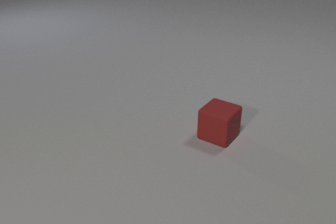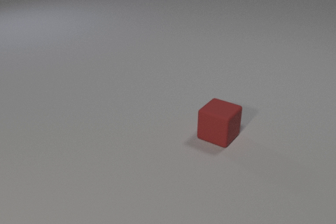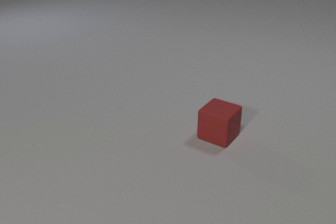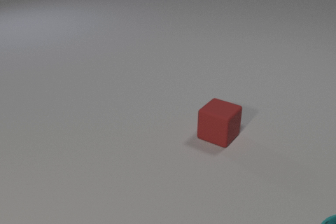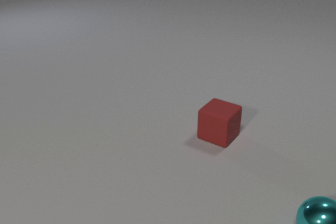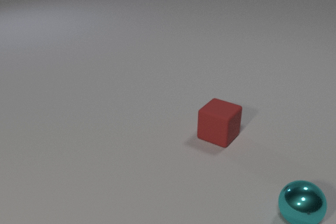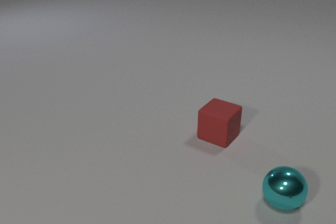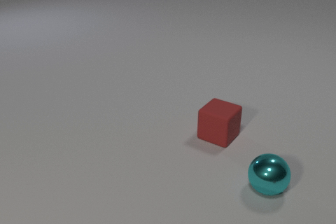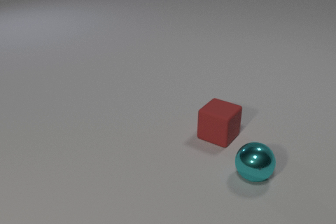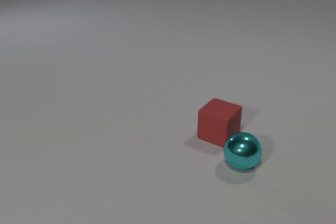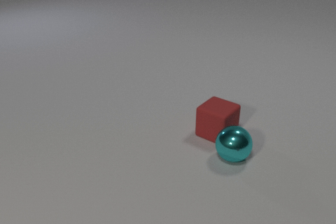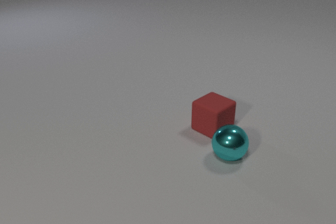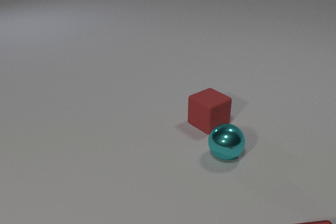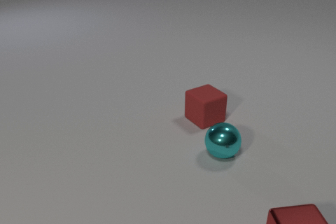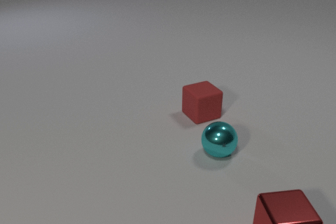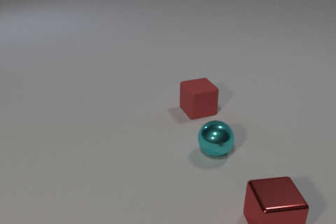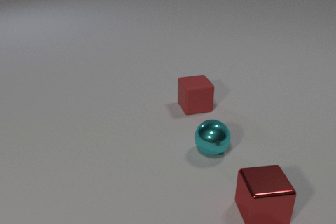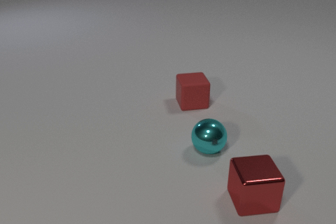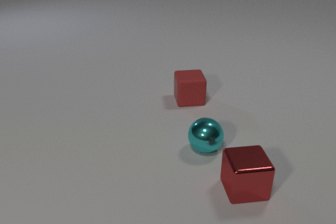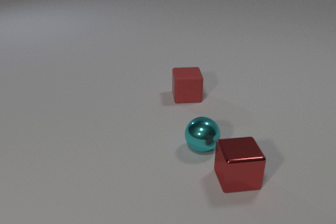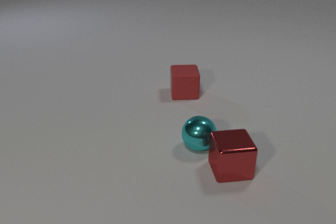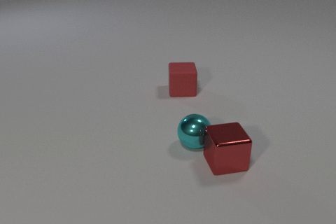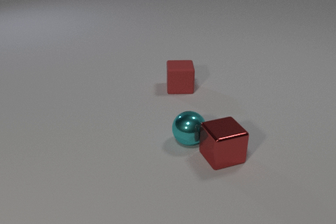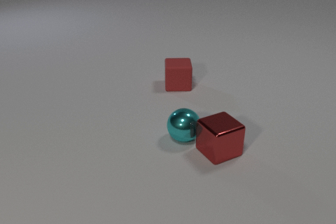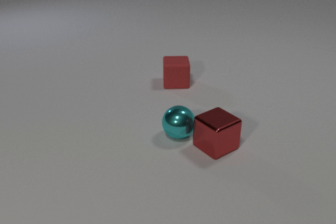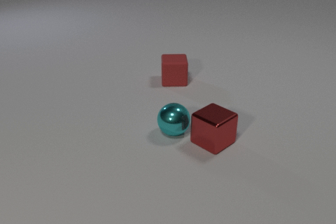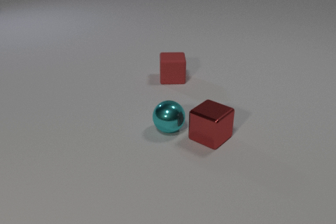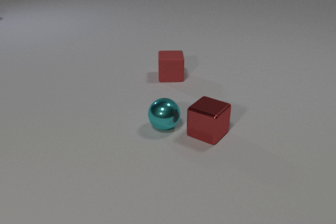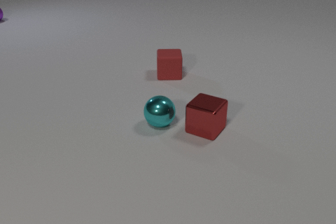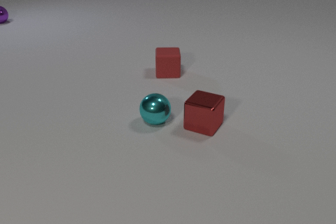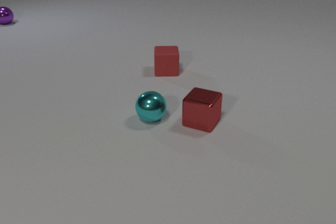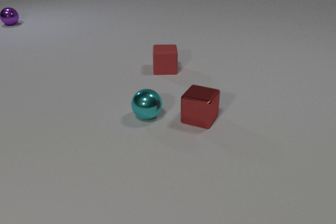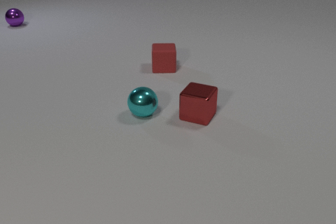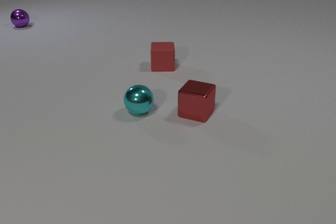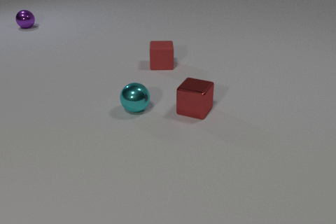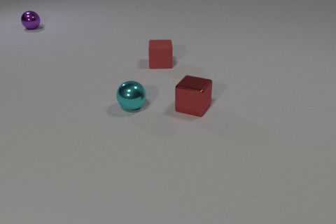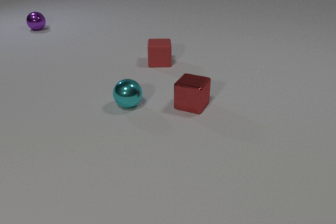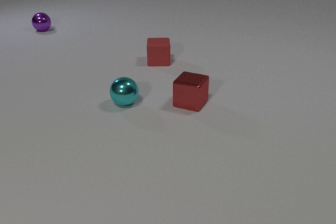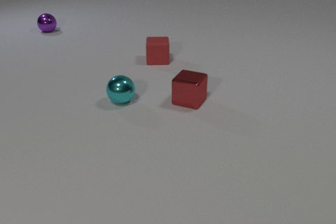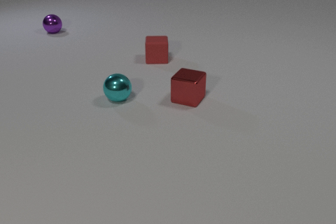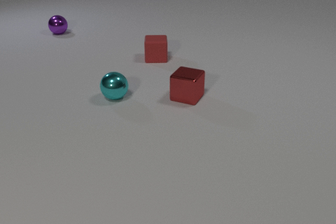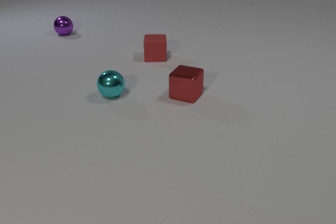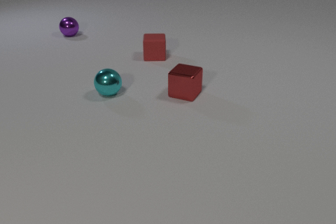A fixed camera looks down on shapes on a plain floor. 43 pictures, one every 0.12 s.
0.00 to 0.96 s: The cyan metal sphere comes in at the bottom edge, rolls to the left and away from the camera.
0.96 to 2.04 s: The cyan metal sphere rolls to the left and away from the camera. The red rubber cube slides away from the camera and to the left, spins clockwise seen from above by about 45 degrees, its near face sliding to the left. The red metal cube comes in at the bottom edge, slides away from the camera and to the left. The cyan metal sphere and the red rubber cube collide.
2.04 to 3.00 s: The cyan metal sphere rolls to the left and away from the camera. The red rubber cube slides away from the camera. The red metal cube slides away from the camera and to the left, spins counterclockwise seen from above by about 30 degrees, its near face sliding to the right. The cyan metal sphere and the red metal cube collide.
3.00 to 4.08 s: The cyan metal sphere rolls away from the camera and to the left. The red rubber cube slides away from the camera. The purple metal sphere comes in at the left edge, rolls toward the camera and to the right. The red metal cube slides away from the camera, spins counterclockwise seen from above by about 15 degrees, its near face sliding to the right.
4.08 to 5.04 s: The cyan metal sphere rolls away from the camera and to the left. The red rubber cube slides away from the camera. The purple metal sphere rolls to the right and toward the camera. The red metal cube slides away from the camera.
What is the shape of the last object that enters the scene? sphere.
How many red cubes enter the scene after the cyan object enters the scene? 1.
How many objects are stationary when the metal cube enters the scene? 0.
